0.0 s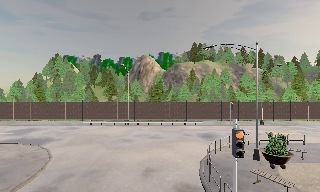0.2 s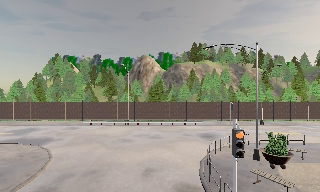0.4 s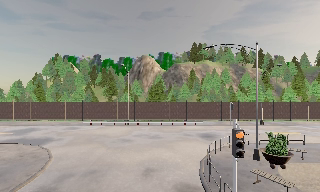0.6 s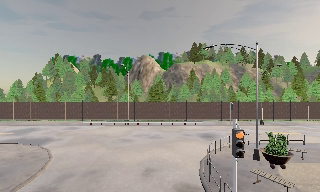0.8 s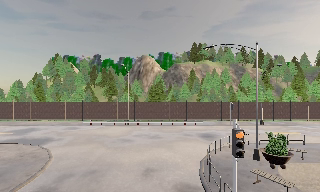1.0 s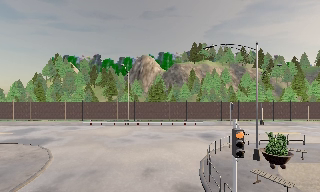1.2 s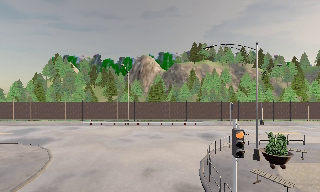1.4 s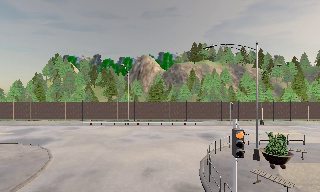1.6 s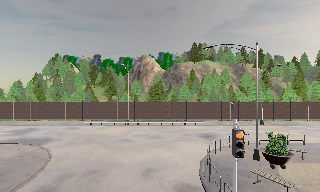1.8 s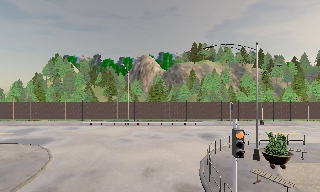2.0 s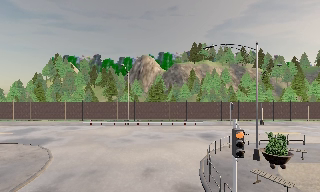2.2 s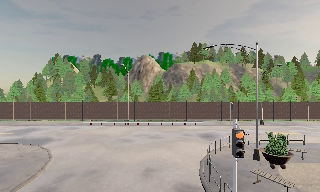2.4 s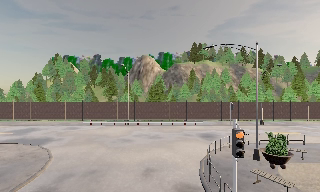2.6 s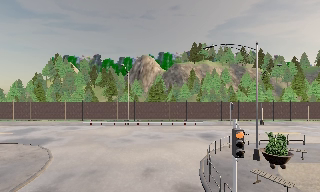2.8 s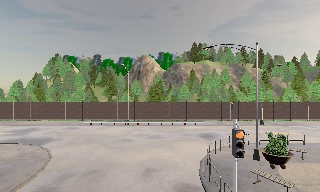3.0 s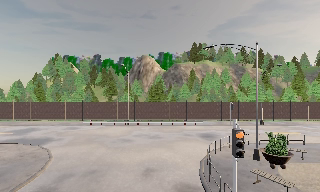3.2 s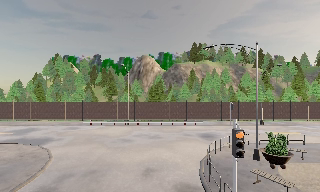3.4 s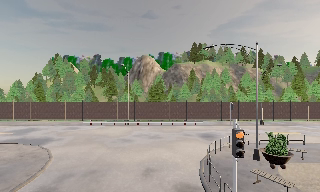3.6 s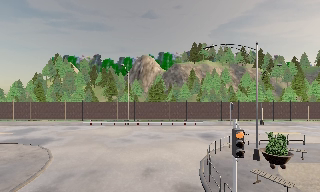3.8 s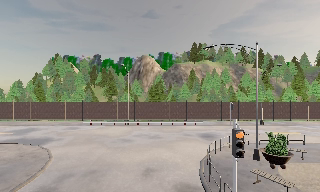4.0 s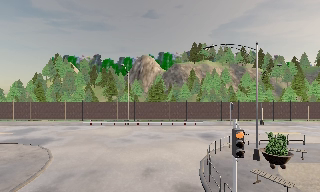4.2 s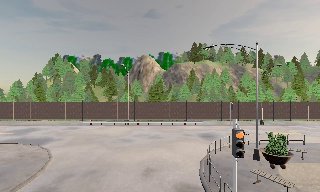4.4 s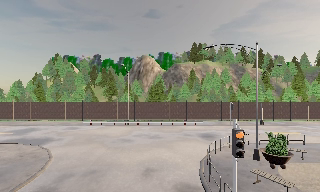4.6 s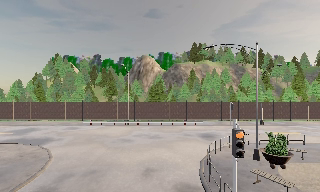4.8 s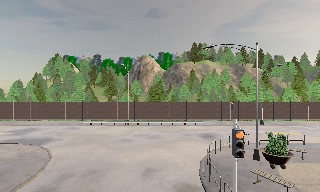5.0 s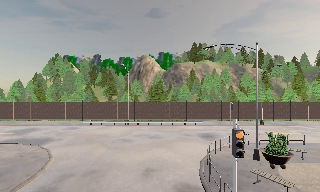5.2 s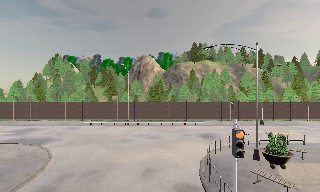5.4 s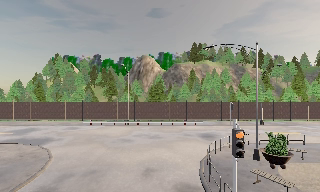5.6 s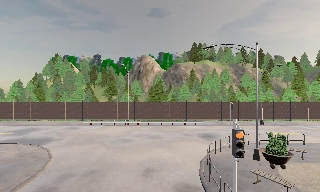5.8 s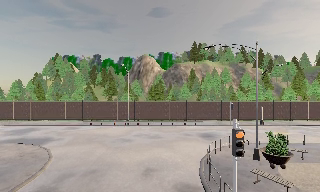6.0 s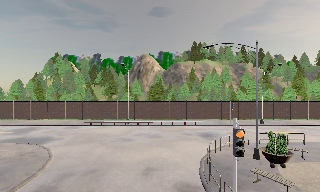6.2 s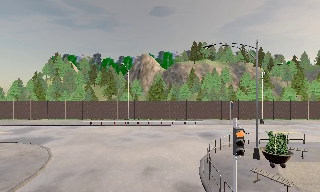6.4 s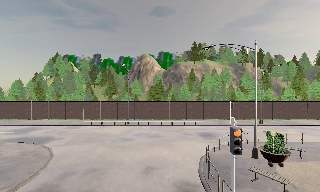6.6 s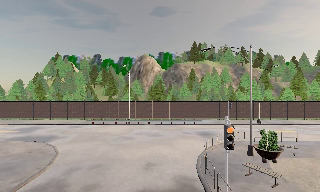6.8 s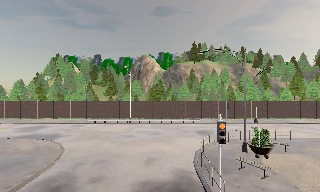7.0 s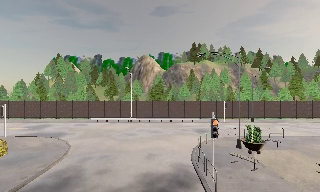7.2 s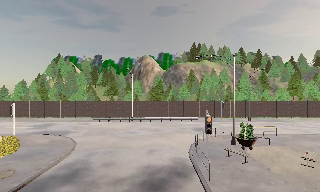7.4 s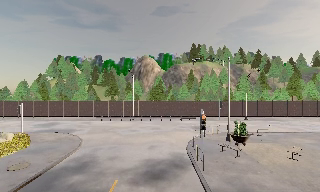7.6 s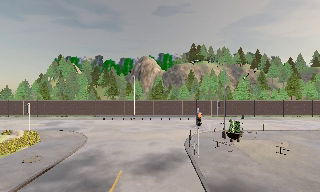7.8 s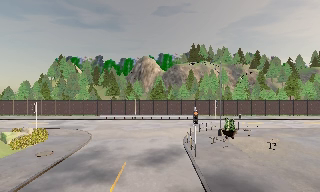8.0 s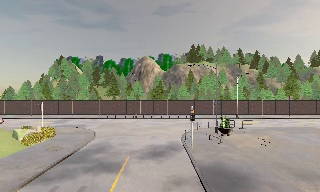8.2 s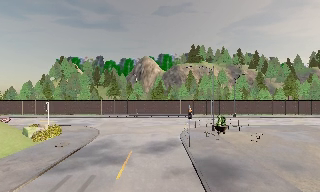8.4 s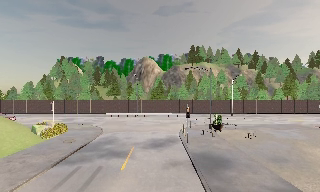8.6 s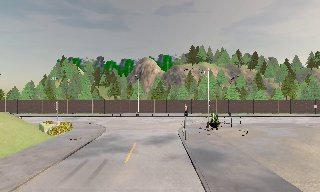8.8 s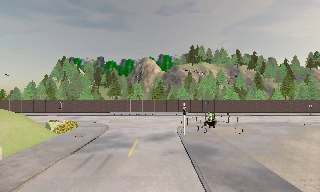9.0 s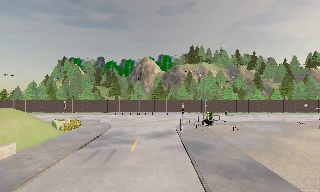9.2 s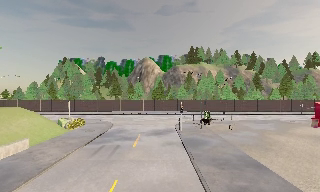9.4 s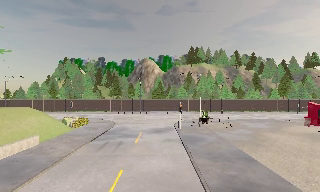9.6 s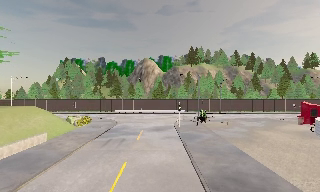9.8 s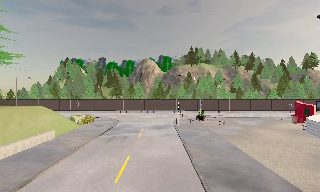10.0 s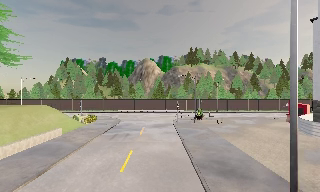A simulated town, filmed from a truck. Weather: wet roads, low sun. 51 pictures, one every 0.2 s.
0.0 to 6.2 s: The camera keeps its place and its aim.
6.2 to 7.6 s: The camera travels backward, about 5 m, so what stands in front gets smaller. It gains speed.
7.6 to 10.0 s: The camera travels backward, about 12 m, so what stands in front gets smaller.
The film runs backward here.
